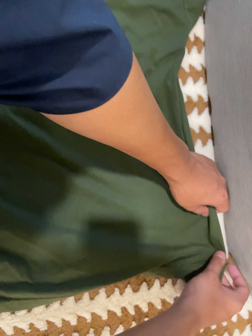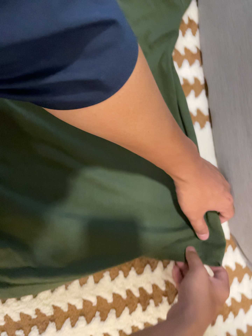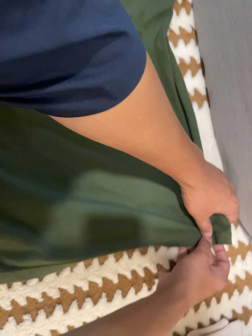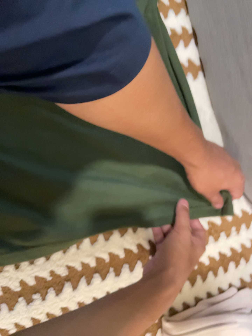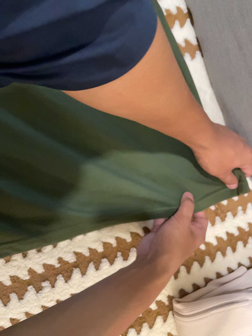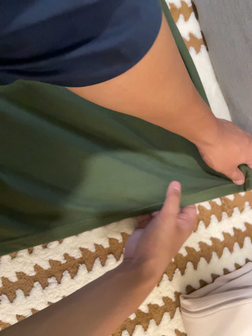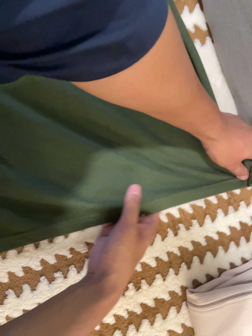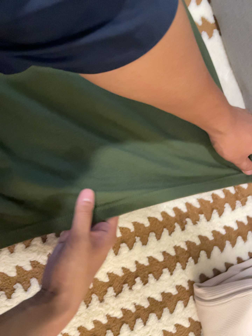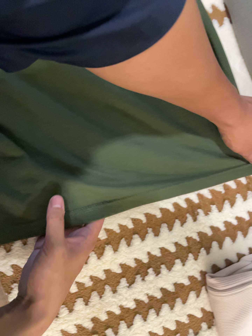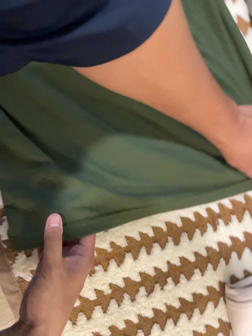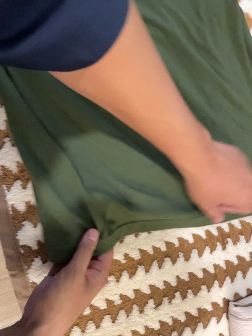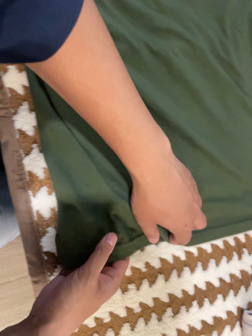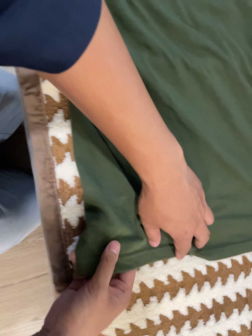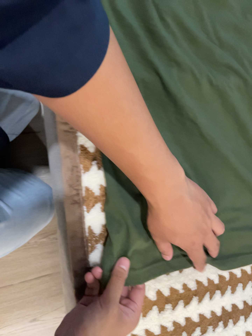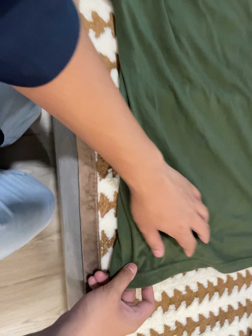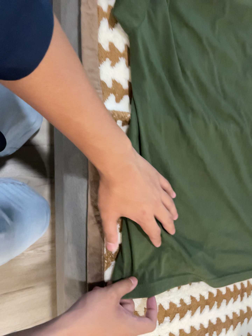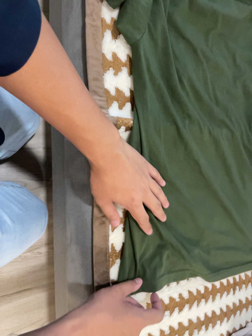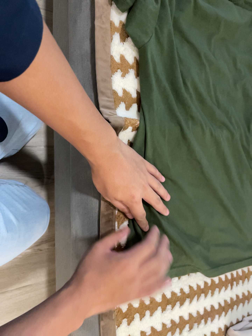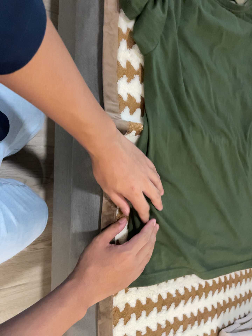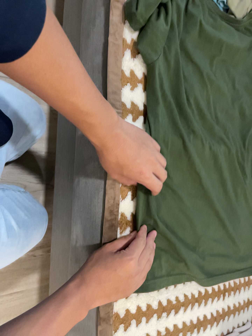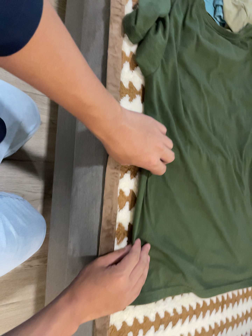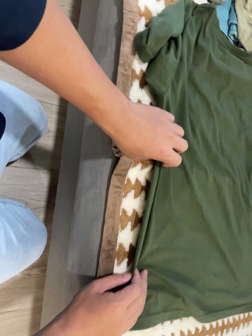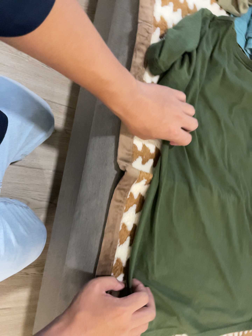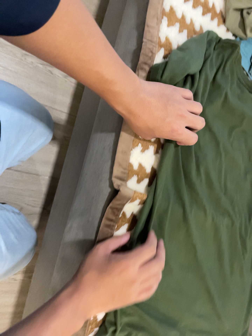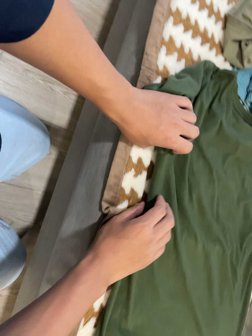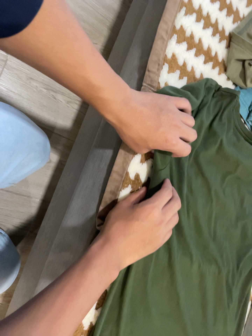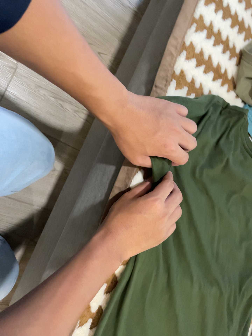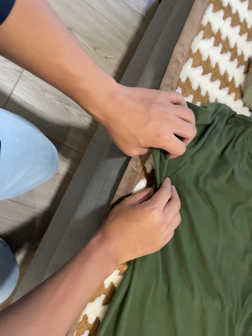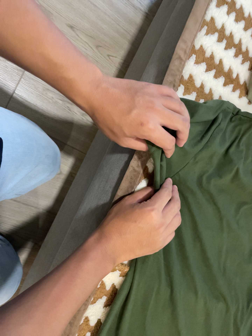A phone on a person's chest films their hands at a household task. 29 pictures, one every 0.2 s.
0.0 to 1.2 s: The camera travels toward the bottom of its view, about 10 cm, so close, fixed things drift upward. It rolls about its line of sight by about 15 degrees, and the scene rotates counterclockwise.
1.2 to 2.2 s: The camera travels to its left, about 16 cm, so close, fixed things drift to the right.
2.2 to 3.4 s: The camera pans to its right by about 20 degrees. It travels to its left and backward, about 28 cm. It rolls about its line of sight by about 10 degrees, and the scene rotates clockwise.
3.4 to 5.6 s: The camera travels toward the top of its view, about 16 cm, so close, fixed things drift downward. Its aim tips toward the top of its view by about 10 degrees, and the scene shifts downward. It rolls about its line of sight by about 25 degrees, and the scene rotates clockwise.
The film runs forward here.
